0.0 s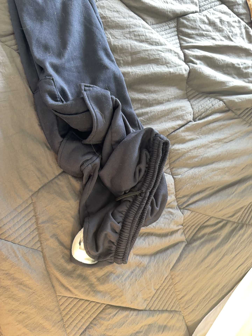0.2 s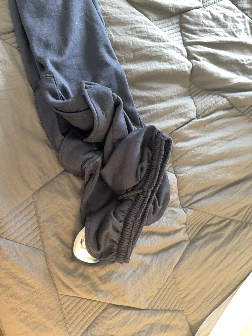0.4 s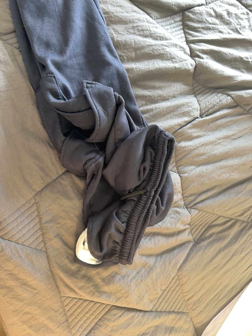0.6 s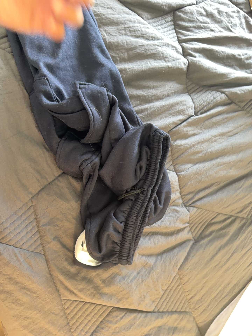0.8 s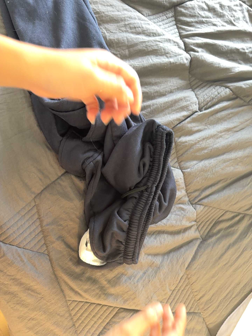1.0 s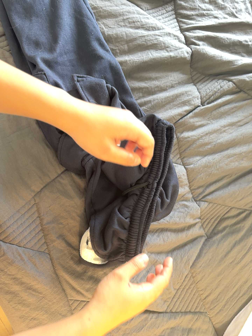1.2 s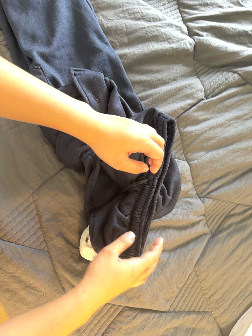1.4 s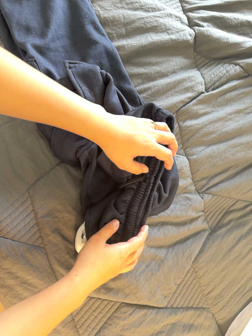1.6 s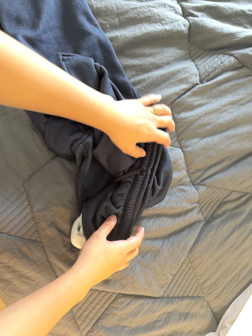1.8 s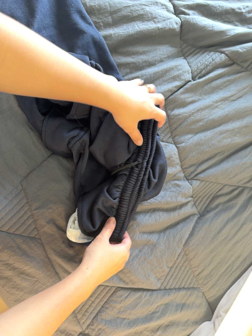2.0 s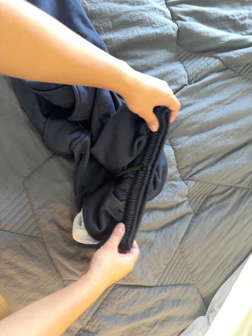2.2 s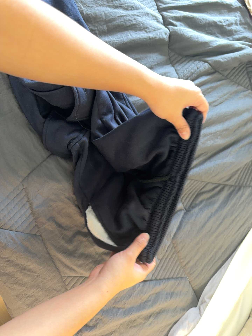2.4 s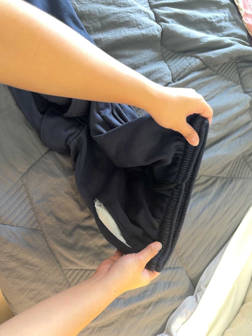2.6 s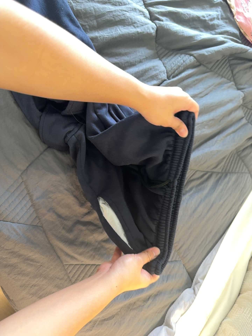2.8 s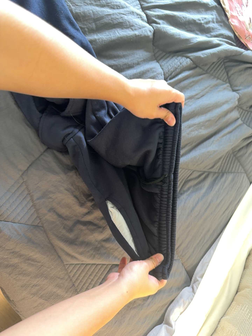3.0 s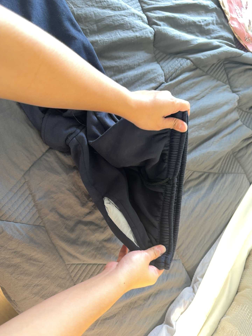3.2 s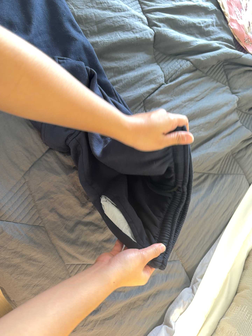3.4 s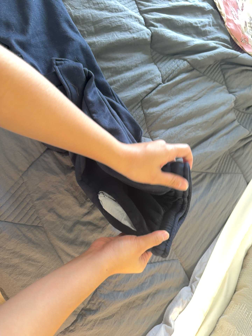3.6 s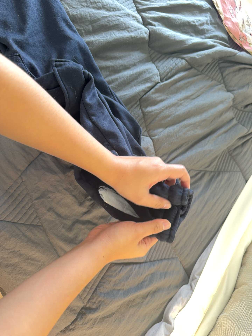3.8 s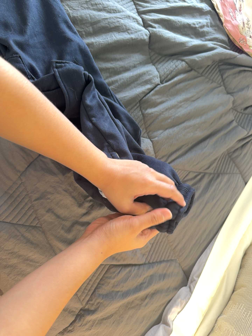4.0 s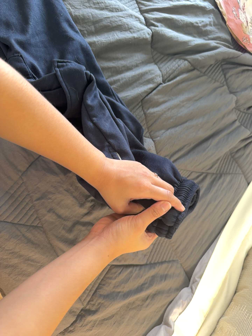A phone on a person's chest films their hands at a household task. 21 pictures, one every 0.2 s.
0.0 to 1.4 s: The camera travels to its right, about 8 cm.
1.4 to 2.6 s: The camera pans to its right by about 10 degrees. It travels backward and to its left, about 9 cm, so what stands in front gets smaller.
2.6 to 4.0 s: The camera shifts only a little, or ends up much as it began.
The film runs forward here.
